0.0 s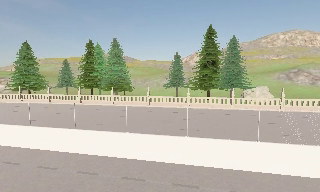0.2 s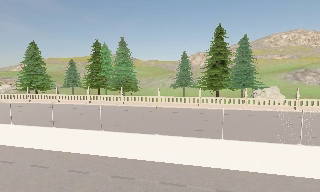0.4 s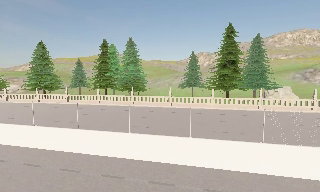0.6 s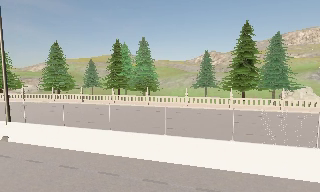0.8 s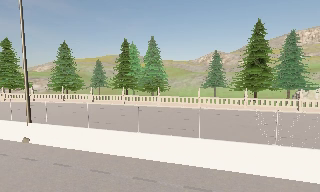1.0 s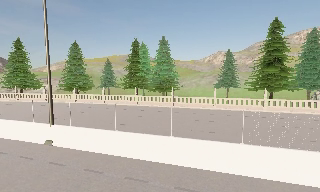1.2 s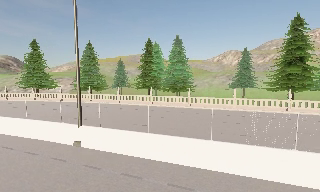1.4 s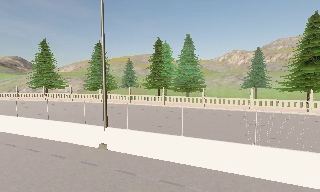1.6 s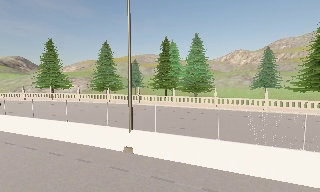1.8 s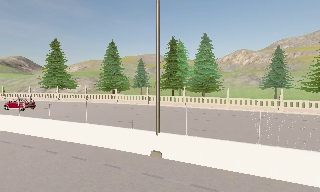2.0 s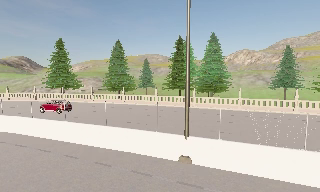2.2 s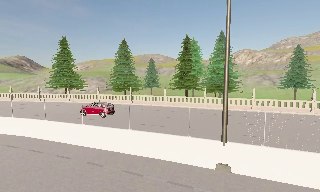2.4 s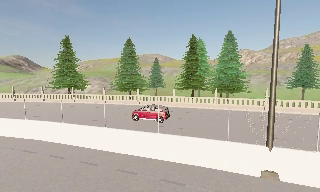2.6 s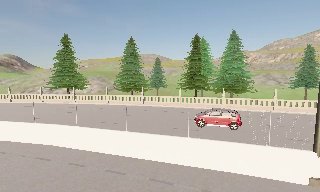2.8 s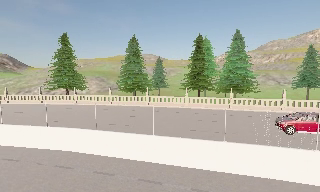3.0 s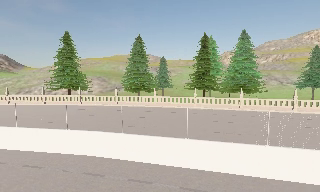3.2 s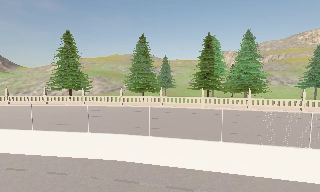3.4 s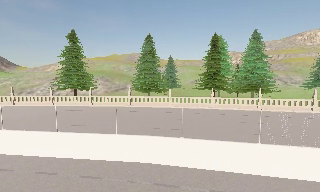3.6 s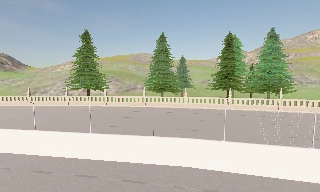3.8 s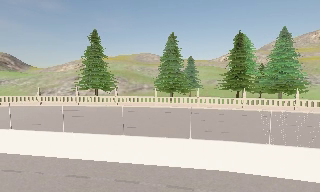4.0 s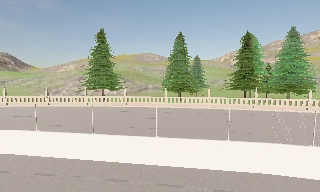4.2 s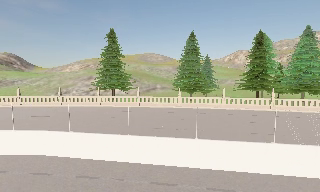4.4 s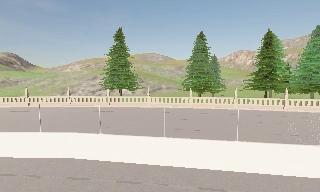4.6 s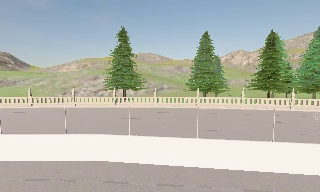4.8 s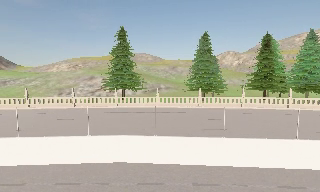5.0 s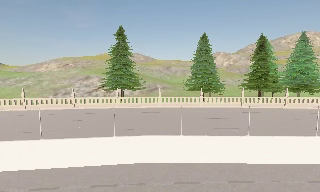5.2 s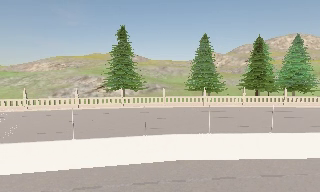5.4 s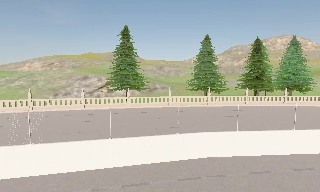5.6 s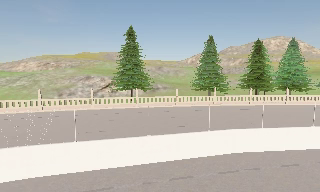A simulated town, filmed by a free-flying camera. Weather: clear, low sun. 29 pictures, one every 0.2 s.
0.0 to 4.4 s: The camera travels to its left, about 35 m, so close, fixed things drift to the right.
4.4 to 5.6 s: The camera pans to its right, which is clockwise from overhead, by about 15 degrees. It travels to its left, about 11 m, so close, fixed things drift to the right.
The film runs backward here.
